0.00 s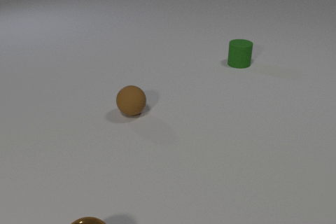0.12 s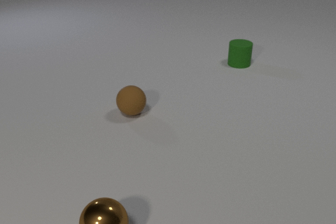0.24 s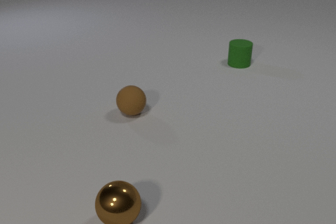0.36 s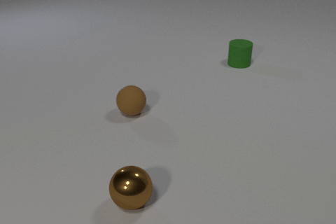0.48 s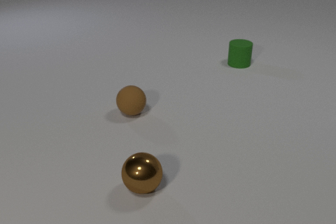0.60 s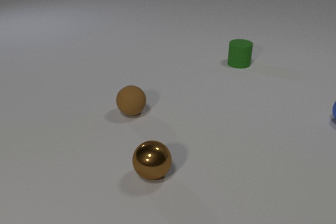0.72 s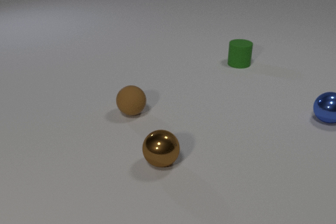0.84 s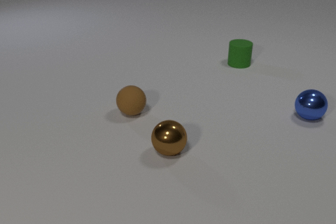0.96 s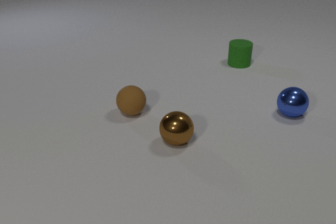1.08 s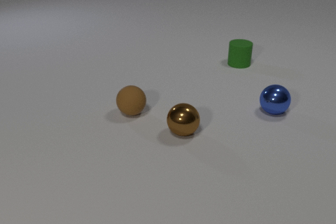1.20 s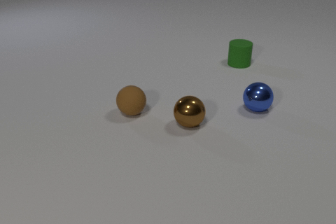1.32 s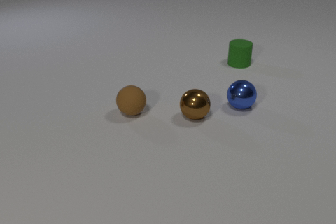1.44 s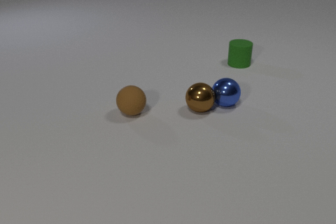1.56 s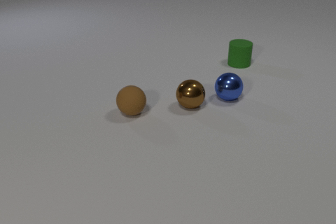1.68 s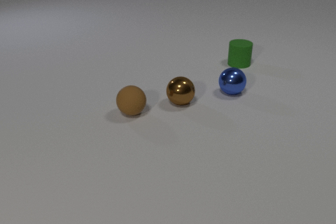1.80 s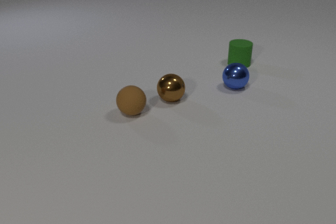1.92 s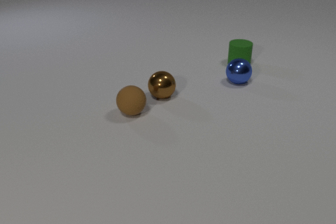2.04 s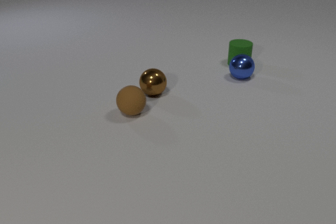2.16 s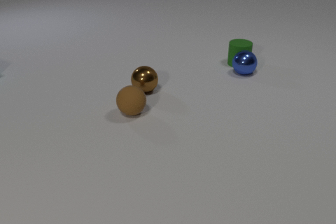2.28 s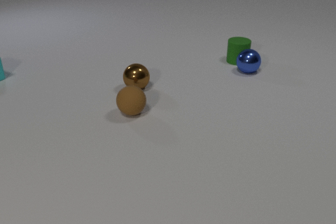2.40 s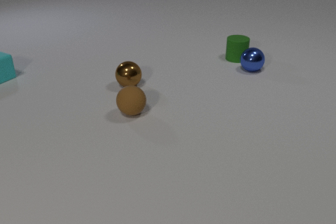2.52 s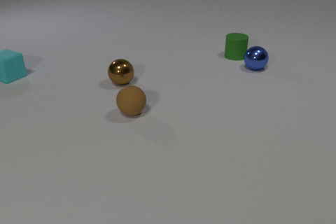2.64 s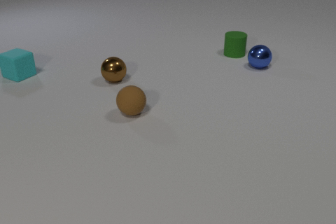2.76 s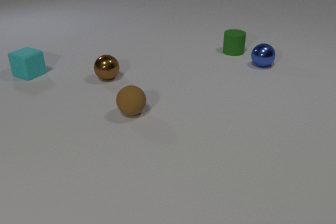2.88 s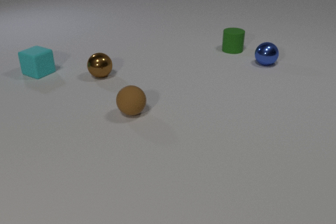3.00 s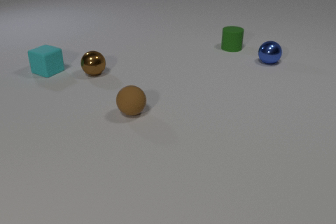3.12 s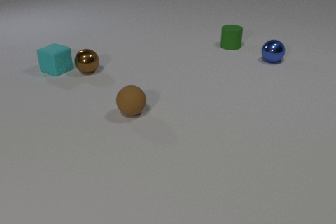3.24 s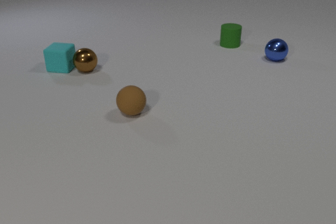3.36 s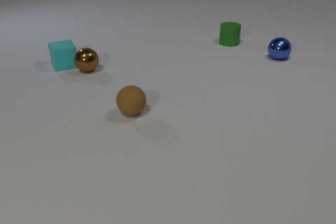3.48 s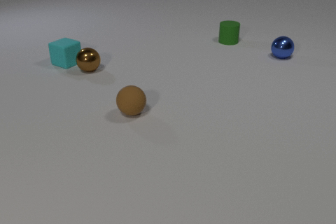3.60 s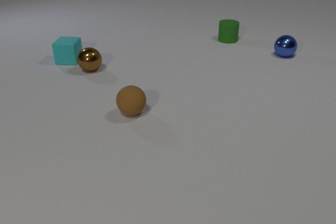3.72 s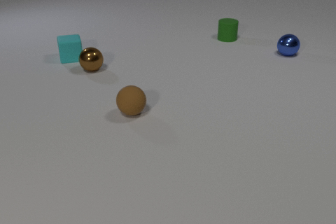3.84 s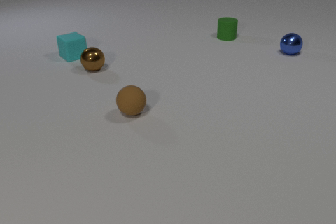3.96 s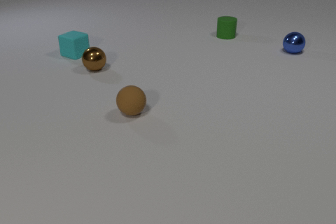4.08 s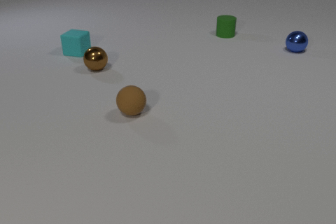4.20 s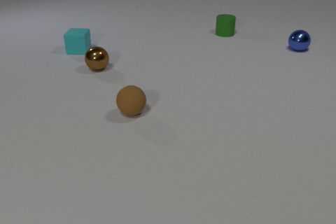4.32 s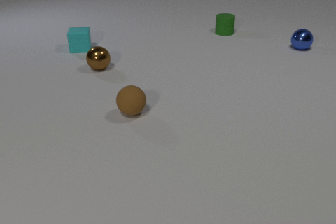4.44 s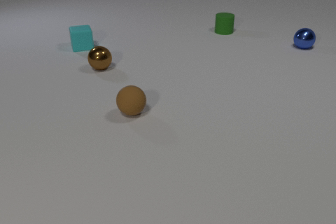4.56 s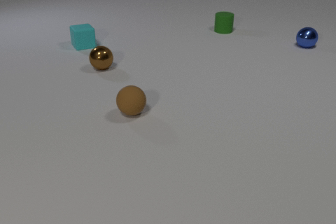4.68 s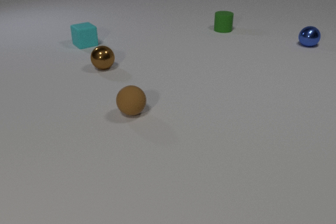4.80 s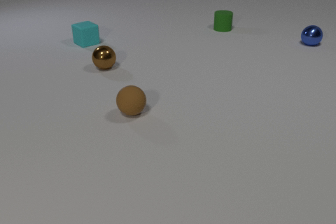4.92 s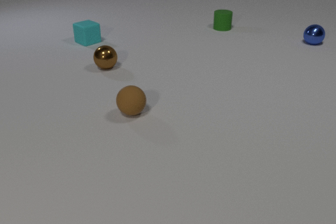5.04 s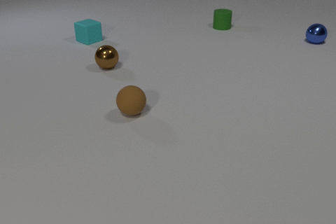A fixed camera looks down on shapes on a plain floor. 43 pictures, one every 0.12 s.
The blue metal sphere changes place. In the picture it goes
away from the camera.
The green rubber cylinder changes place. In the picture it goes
away from the camera.
0.00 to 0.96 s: The blue metal sphere comes in at the right edge, rolls to the left. The brown metal sphere rolls away from the camera and to the right.
0.96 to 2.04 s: The blue metal sphere rolls away from the camera and to the left. The brown metal sphere rolls away from the camera. The blue metal sphere and the brown metal sphere collide.
2.04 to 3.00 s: The blue metal sphere rolls away from the camera and to the right. The brown metal sphere rolls to the left and away from the camera. The green rubber cylinder slides away from the camera. The cyan rubber cube comes in at the left edge, slides to the right. The blue metal sphere and the green rubber cylinder collide.
3.00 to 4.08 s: The blue metal sphere rolls away from the camera and to the right. The brown metal sphere rolls away from the camera. The green rubber cylinder slides away from the camera. The cyan rubber cube slides away from the camera and to the right. The brown metal sphere and the cyan rubber cube collide.
4.08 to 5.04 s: The blue metal sphere rolls away from the camera and to the right. The brown metal sphere rolls to the right. The green rubber cylinder slides away from the camera. The cyan rubber cube slides away from the camera.
What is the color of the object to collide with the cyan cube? brown.
Are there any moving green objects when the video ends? yes.
What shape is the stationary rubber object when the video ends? sphere.
